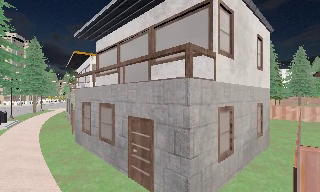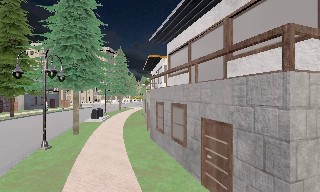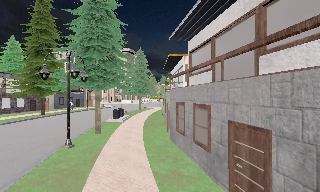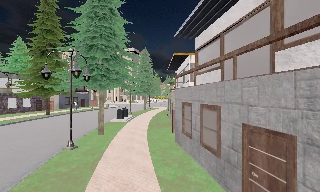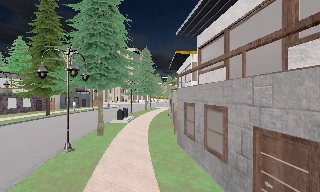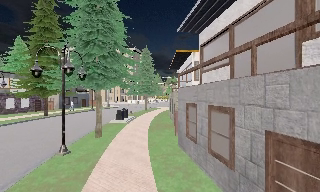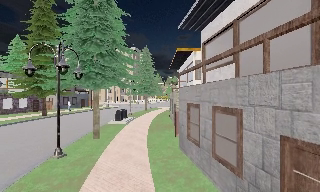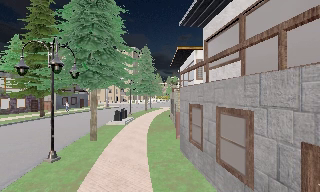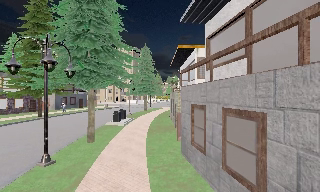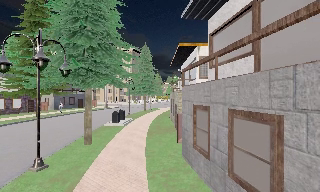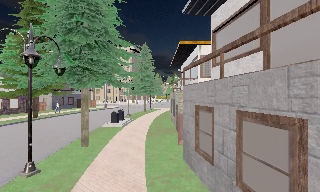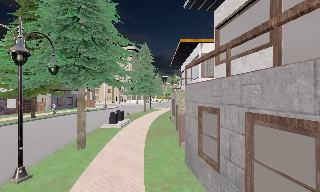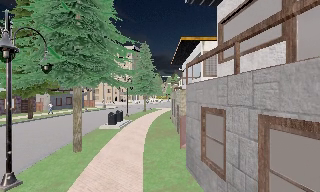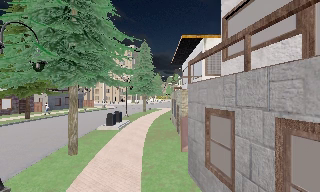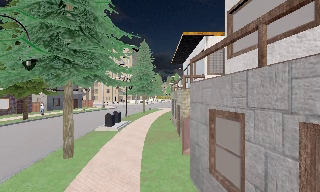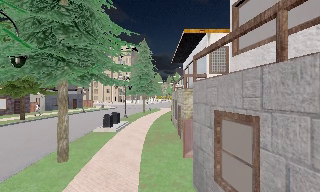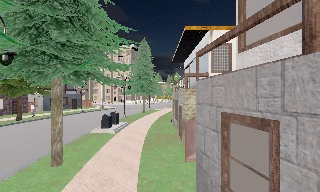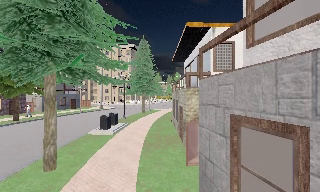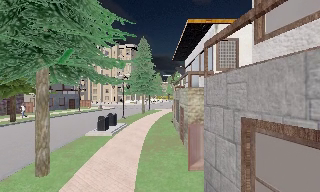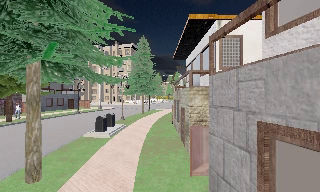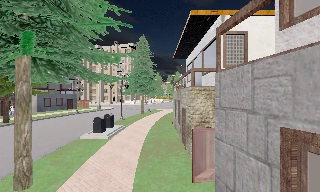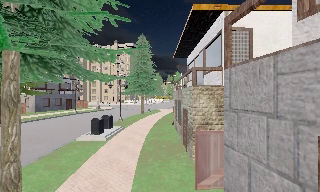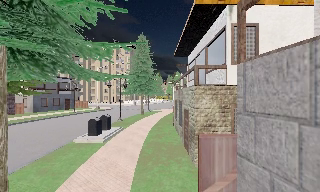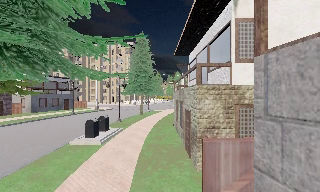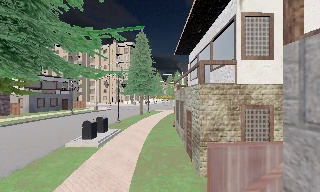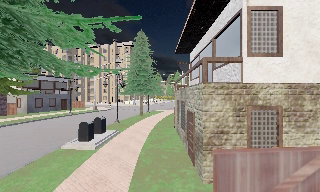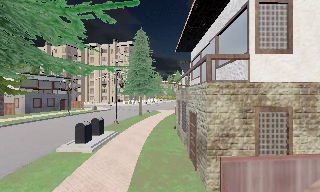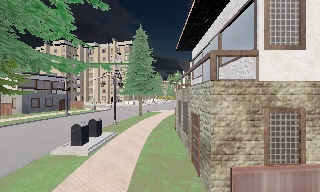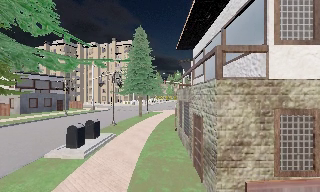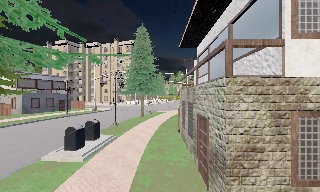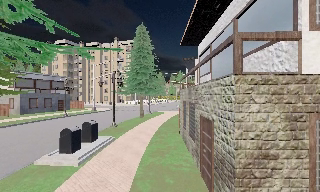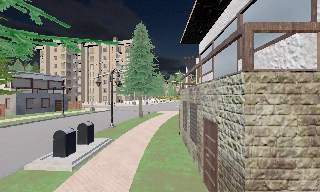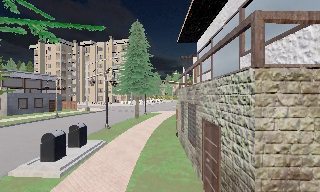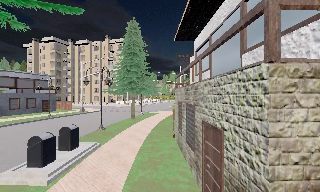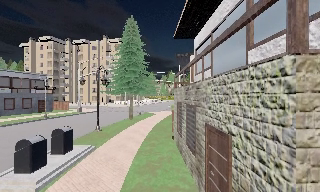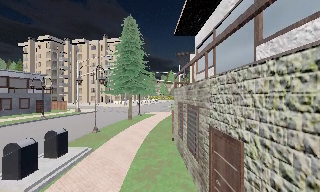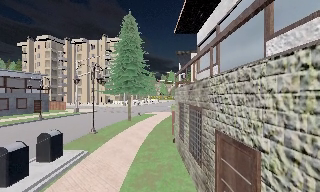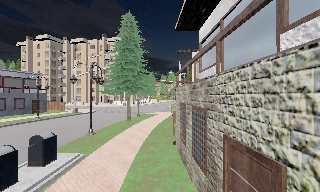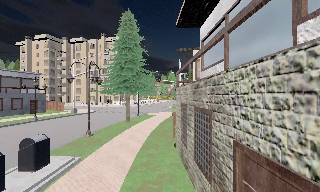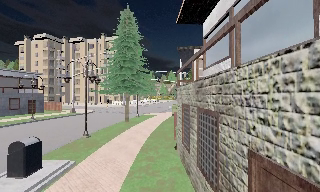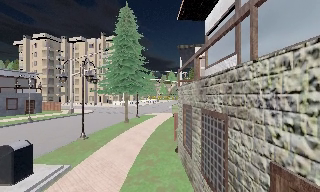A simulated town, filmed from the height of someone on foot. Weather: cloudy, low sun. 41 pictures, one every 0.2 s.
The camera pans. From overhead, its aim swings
counterclockwise.
The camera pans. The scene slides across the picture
to the right.
0.0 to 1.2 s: The camera swings to its left by about 35 degrees, and the scene slides to the right. It travels forward, about 2 m.
1.2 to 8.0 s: The camera travels forward, about 12 m, so what stands in front looms larger.
The film runs forward here.
